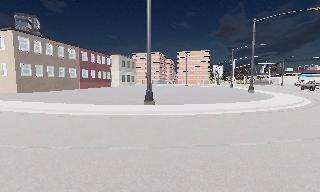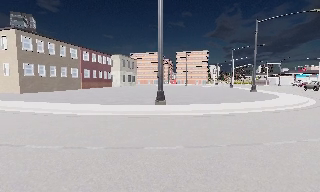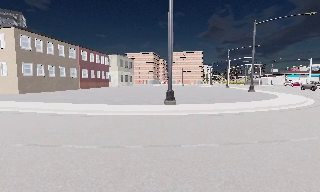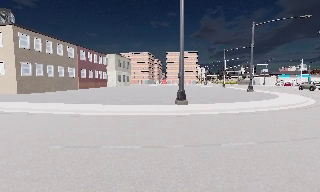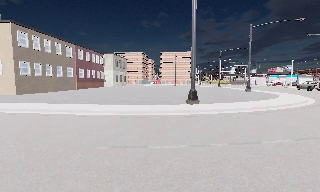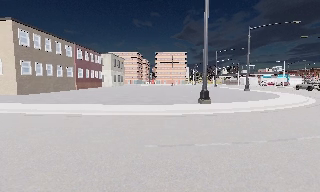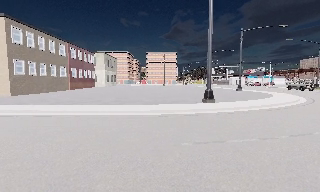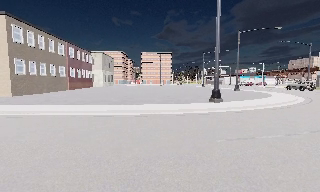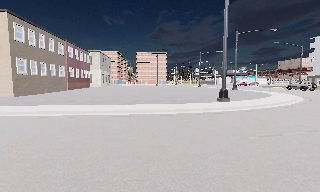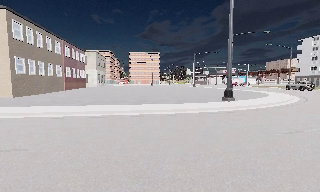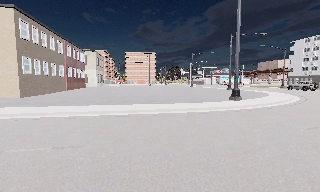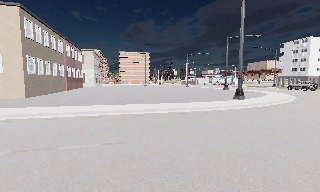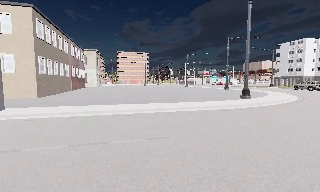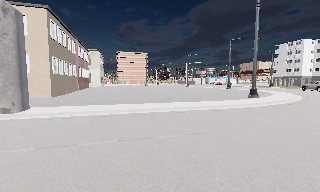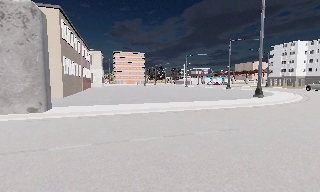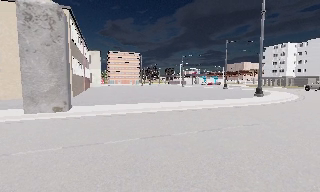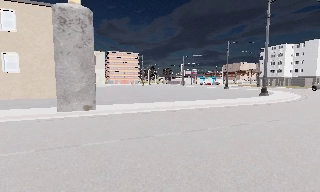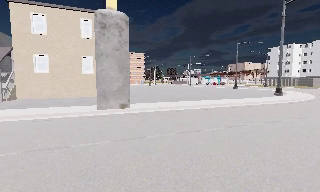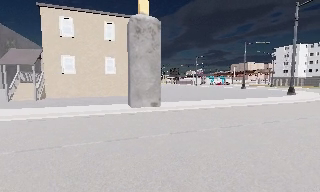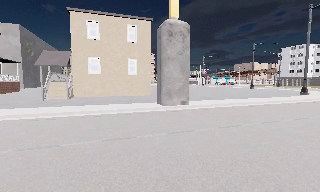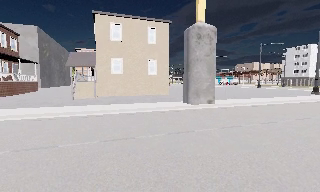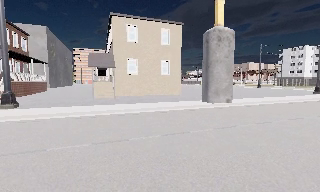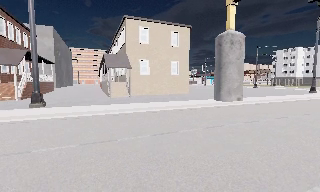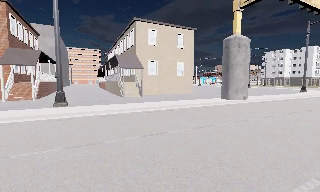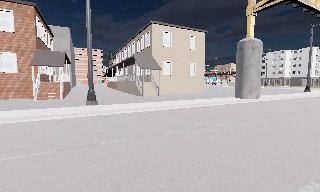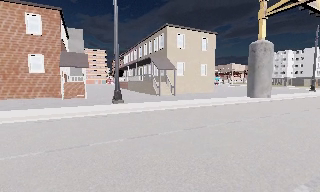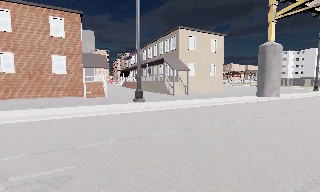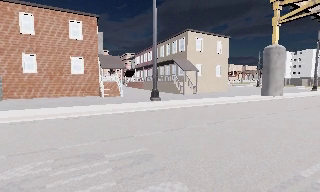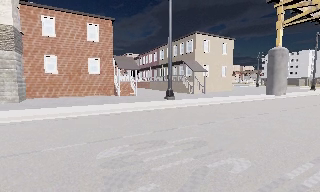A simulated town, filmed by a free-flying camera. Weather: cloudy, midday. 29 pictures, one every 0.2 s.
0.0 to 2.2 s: The camera pans to its right, which is clockwise from overhead, by about 30 degrees. It travels to its left, about 14 m, so close, fixed things drift to the right.
2.2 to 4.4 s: The camera travels to its left, about 18 m, so close, fixed things drift to the right.
4.4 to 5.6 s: The camera travels to its left and backward, about 11 m, so close, fixed things drift to the right.
The film runs backward here.
